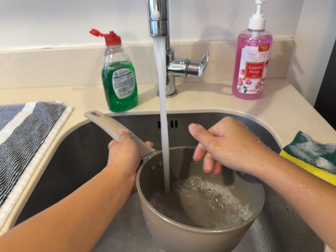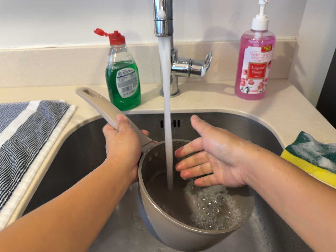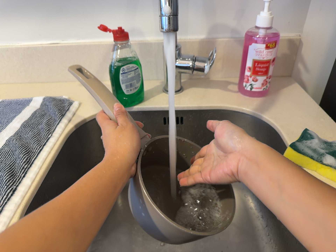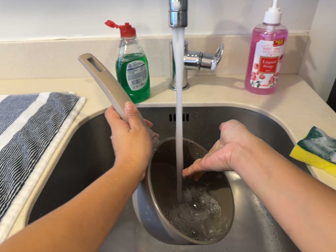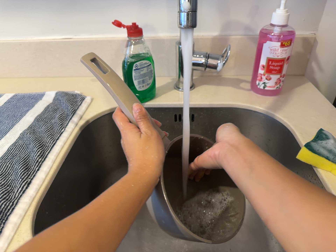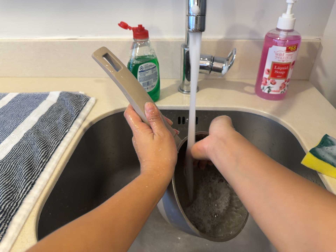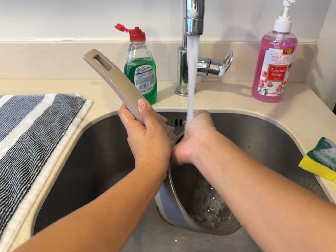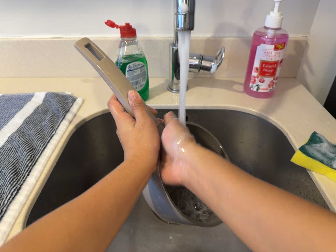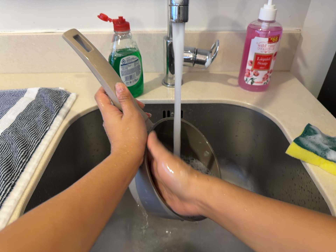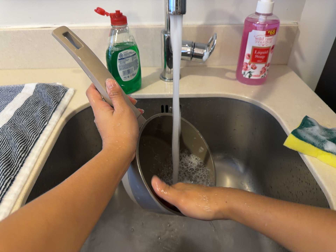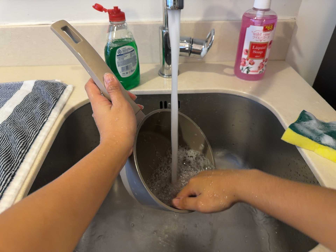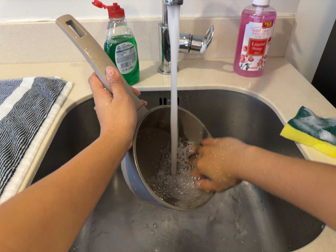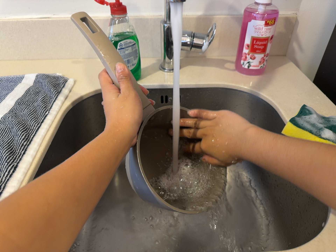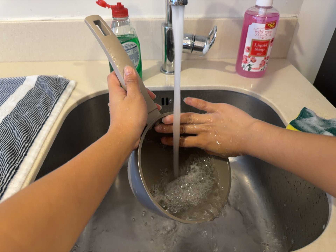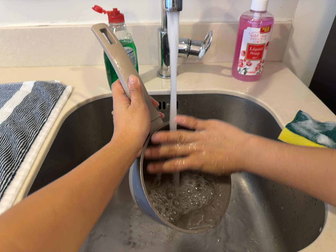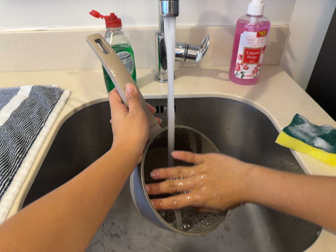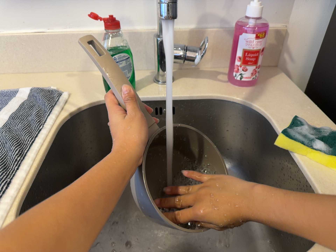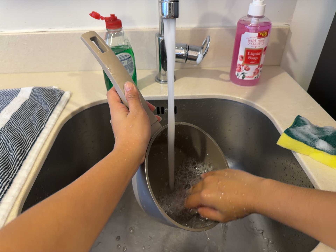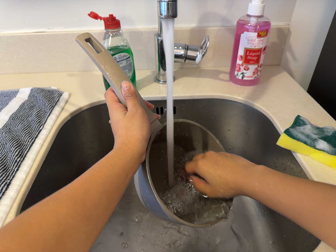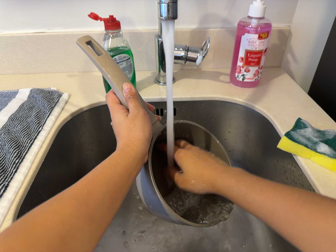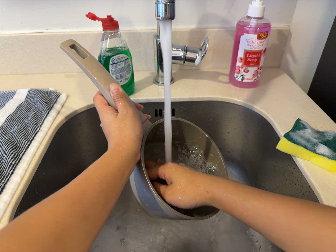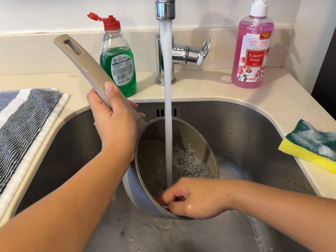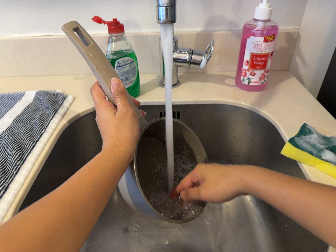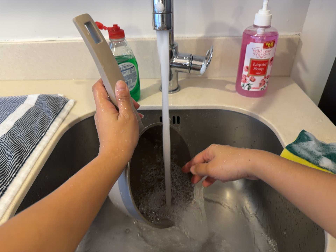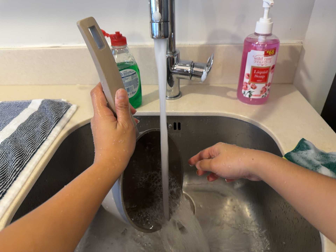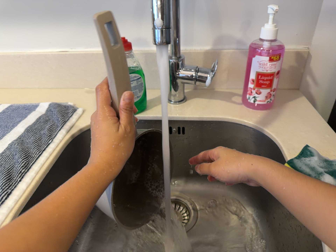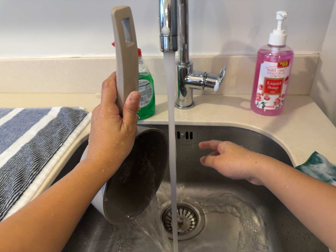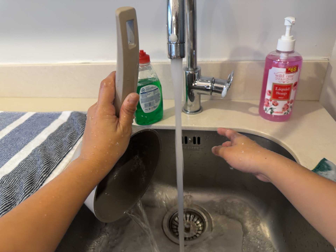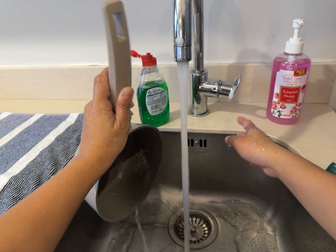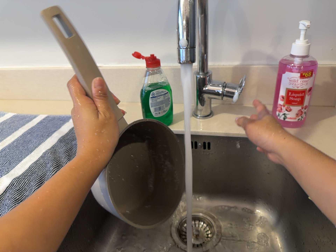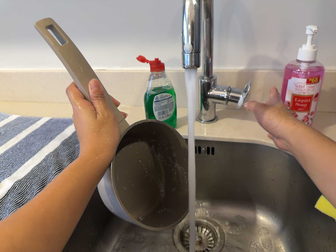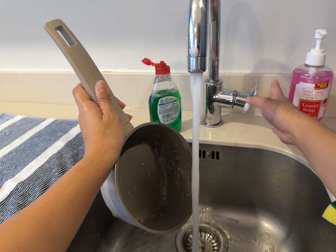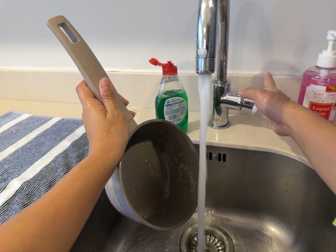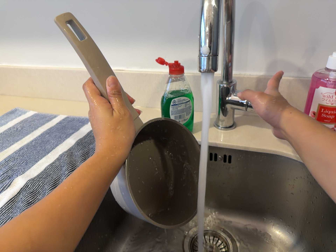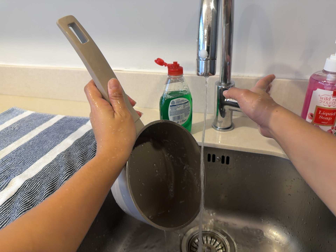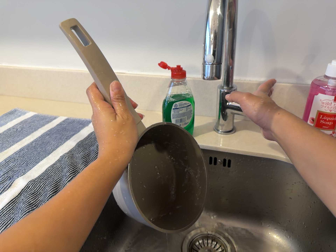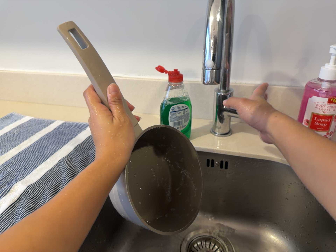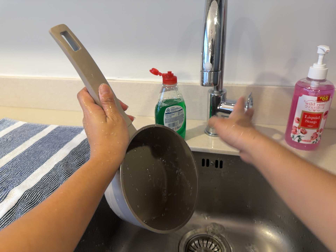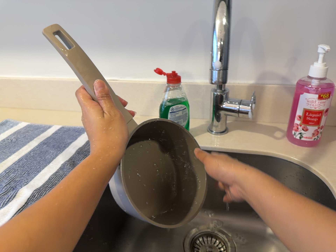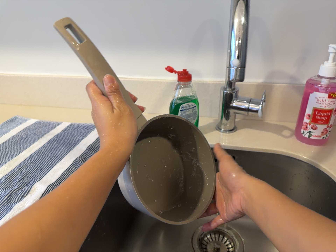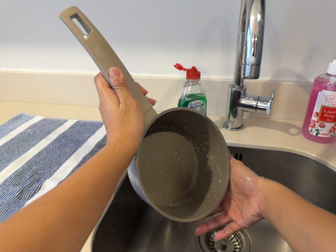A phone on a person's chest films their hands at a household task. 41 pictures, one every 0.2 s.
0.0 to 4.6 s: The camera shifts only a little, or ends up much as it began.
4.6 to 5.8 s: The camera pans to its left by about 10 degrees.
5.8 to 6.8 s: The camera shifts only a little, or ends up much as it began.
6.8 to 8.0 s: The camera travels to its left, about 9 cm.
The film runs forward here.
